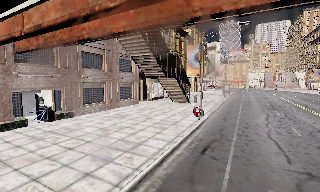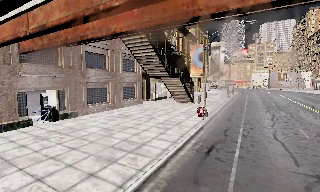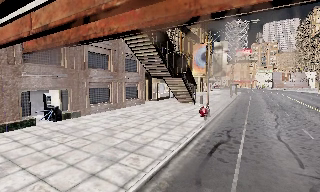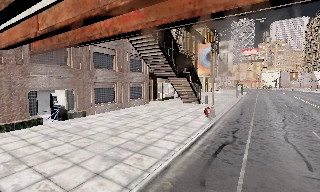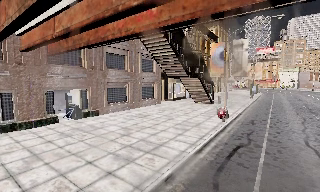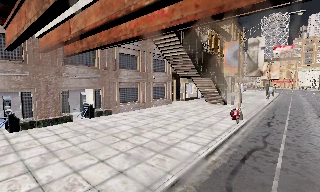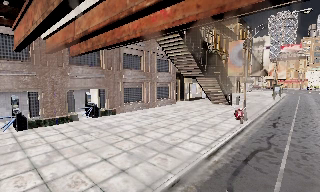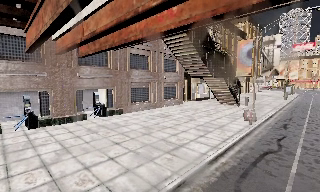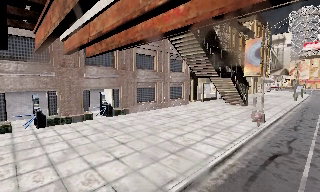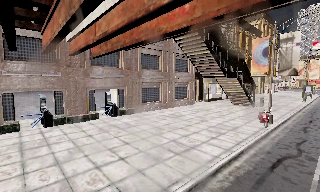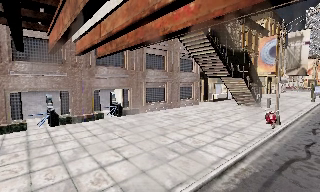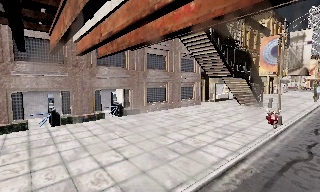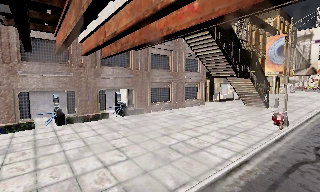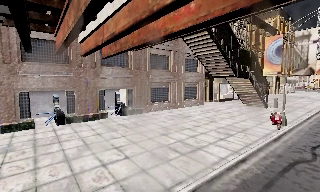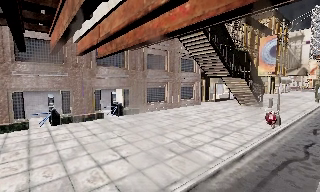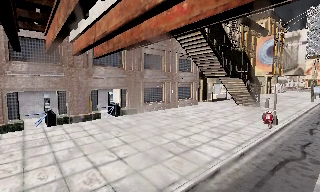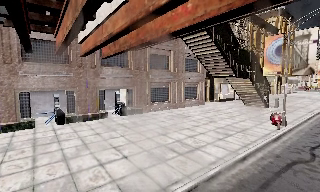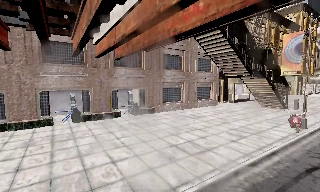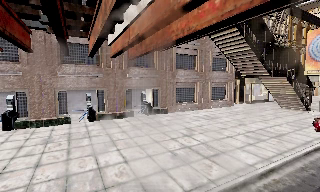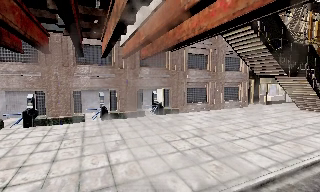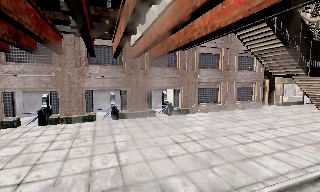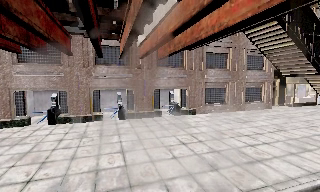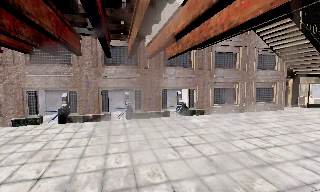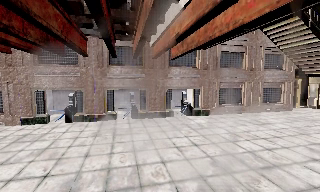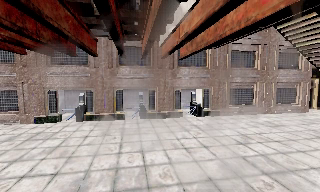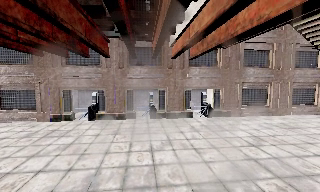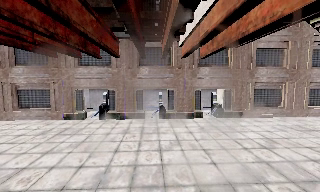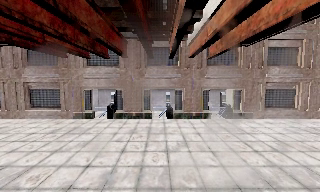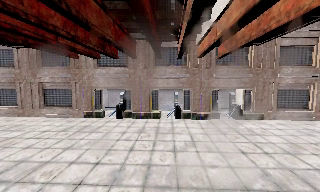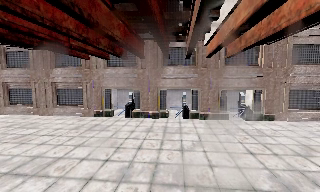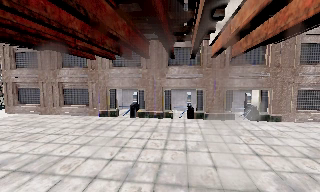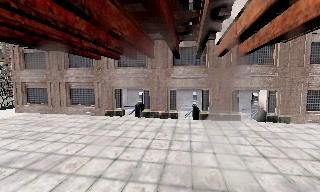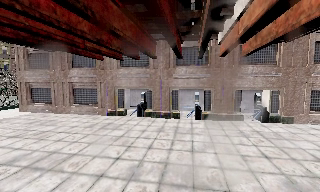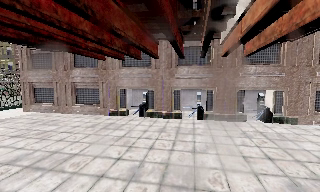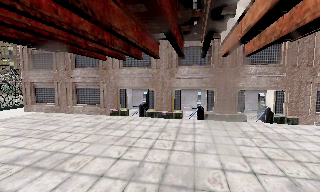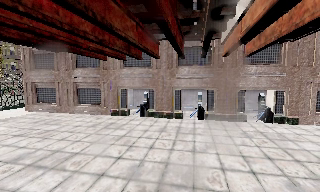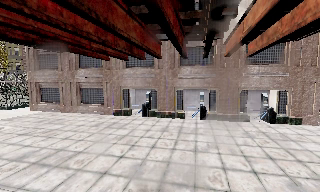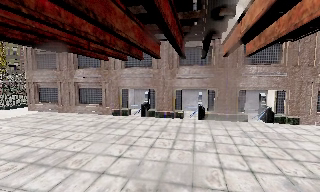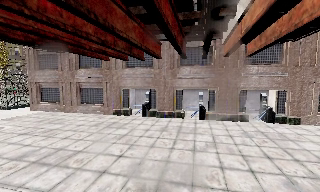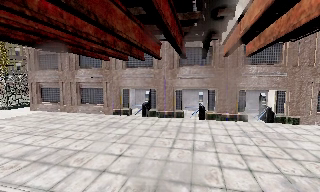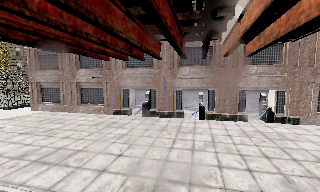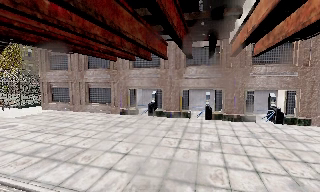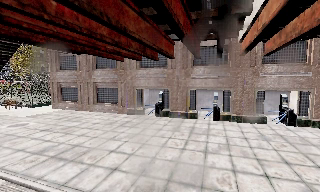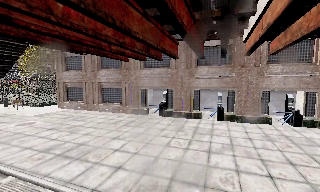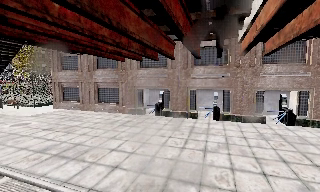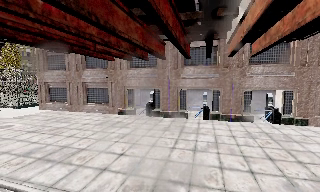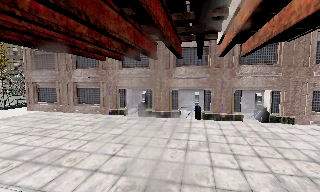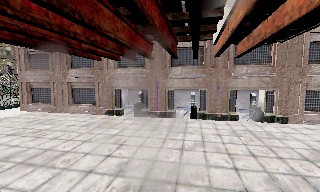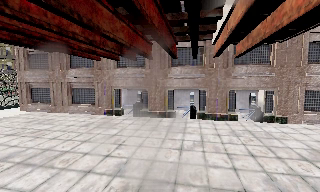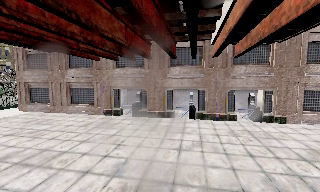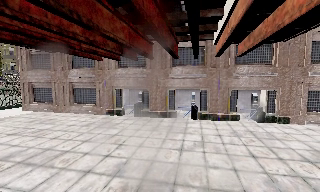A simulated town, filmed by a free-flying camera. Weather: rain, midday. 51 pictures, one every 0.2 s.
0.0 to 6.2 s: The scene slides to the right, as the camera pans about 70 degrees to its left. It travels to its right and forward, about 1 m.
6.2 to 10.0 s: The camera travels to its right, about 1 m.
The film runs backward here.
